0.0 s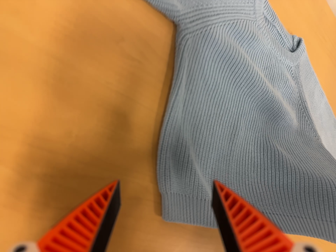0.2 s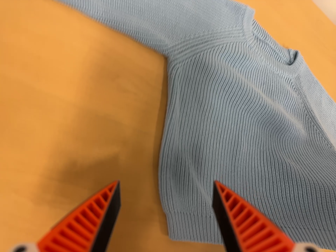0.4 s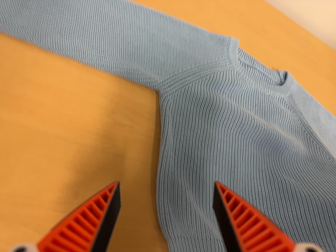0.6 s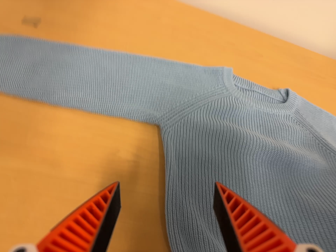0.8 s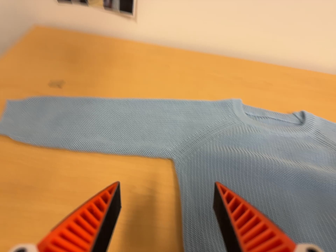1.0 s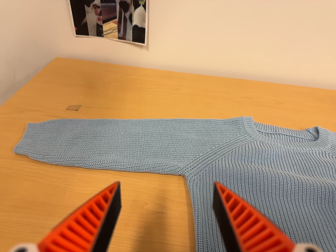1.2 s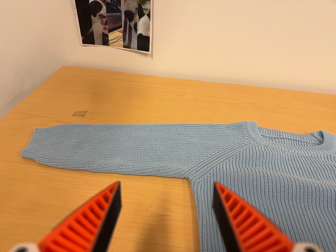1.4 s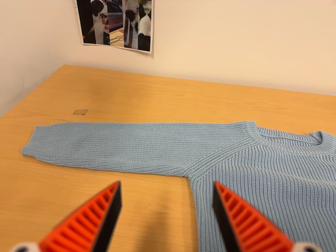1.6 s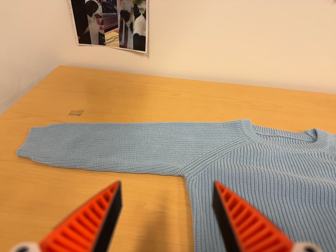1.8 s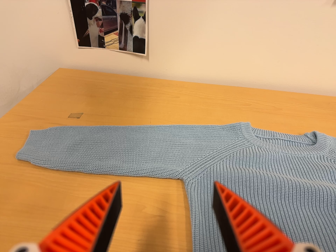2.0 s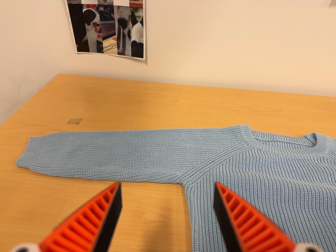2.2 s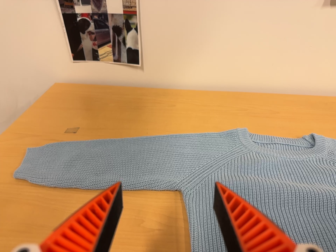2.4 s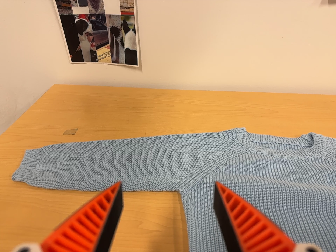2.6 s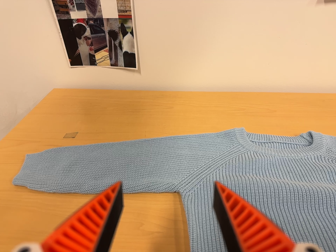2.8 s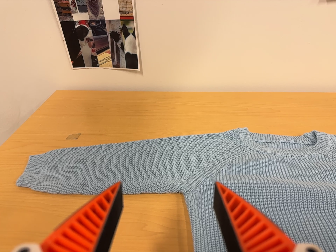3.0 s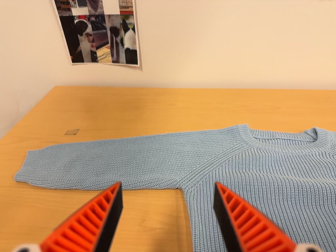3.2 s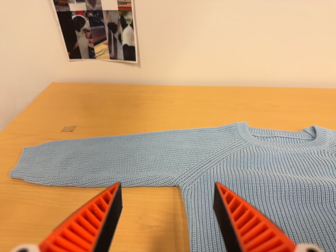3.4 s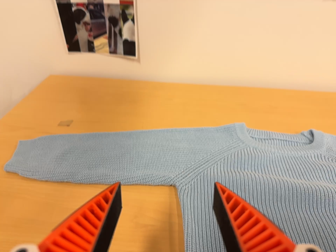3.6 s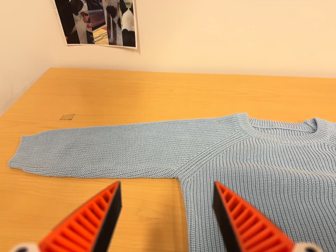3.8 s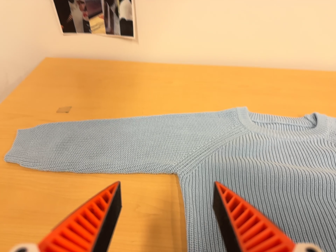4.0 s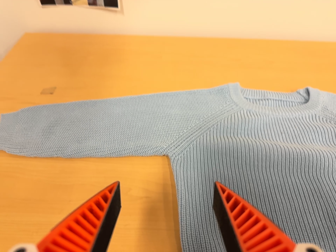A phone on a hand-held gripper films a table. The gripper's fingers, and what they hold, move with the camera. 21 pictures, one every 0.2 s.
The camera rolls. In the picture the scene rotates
counterclockwise.
0.0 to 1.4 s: The camera pans to its left by about 30 degrees. It travels to its right, backward and toward the bottom of its view, about 20 cm. Its aim tips toward the top of its view by about 45 degrees, and the scene shifts downward. It rolls about its line of sight by about 25 degrees, and the scene rotates counterclockwise.
1.4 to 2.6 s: The camera shifts only a little, or ends up much as it began.
2.6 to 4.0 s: The camera's aim tips toward the bottom of its view by about 15 degrees, and the scene shifts upward.
The film runs backward here.
